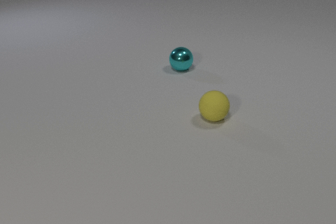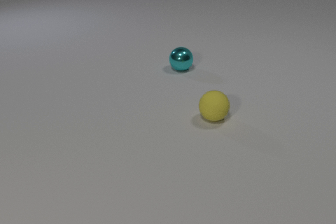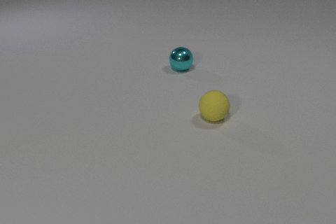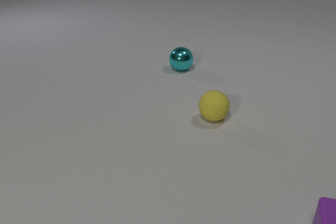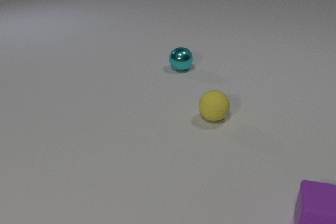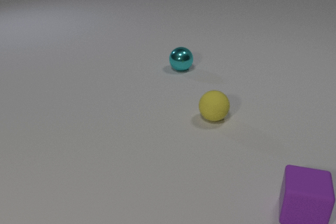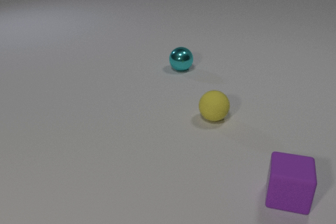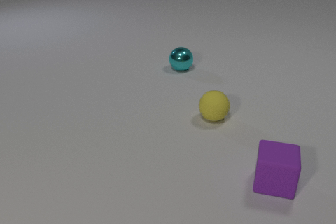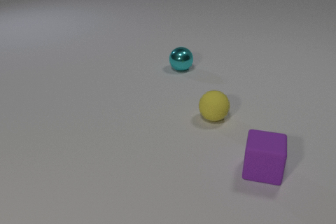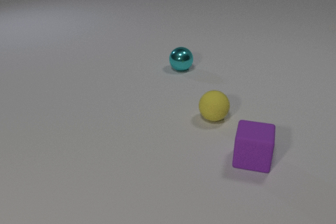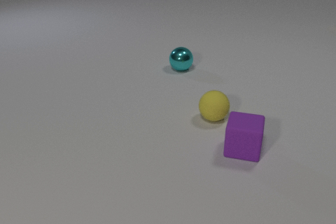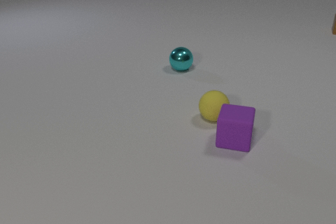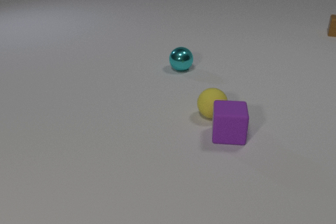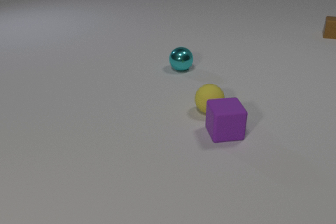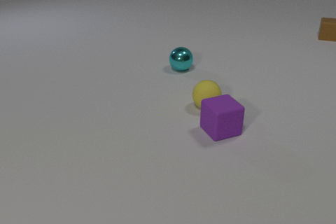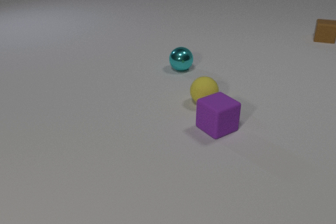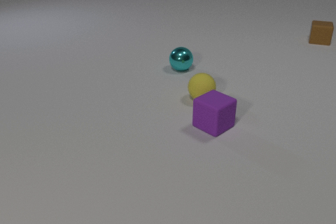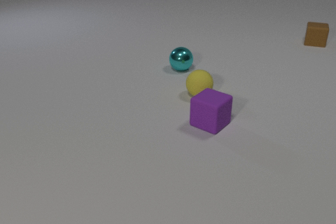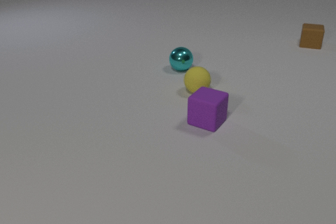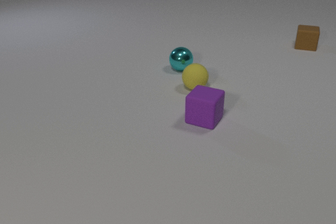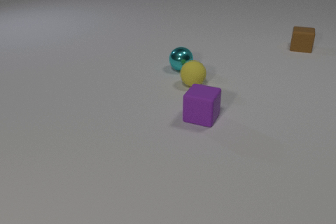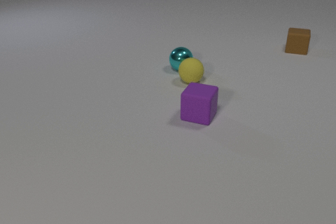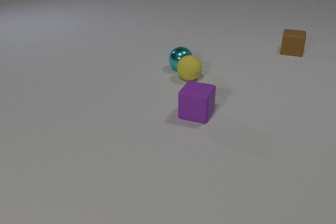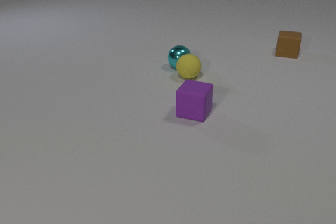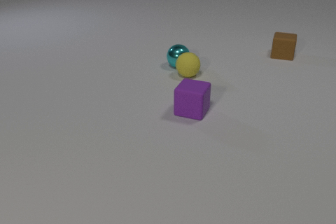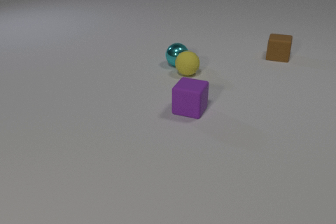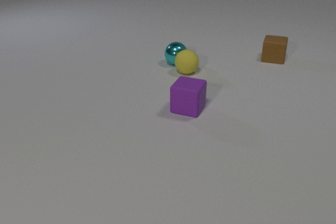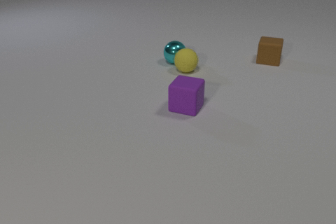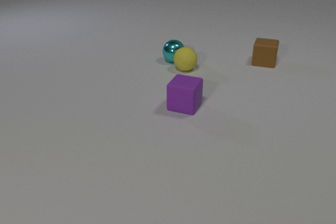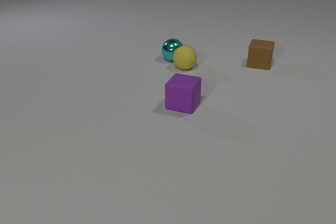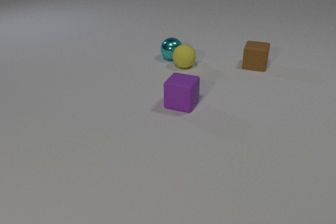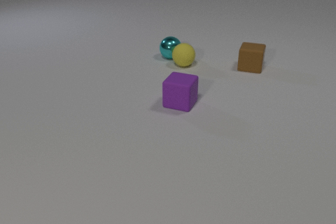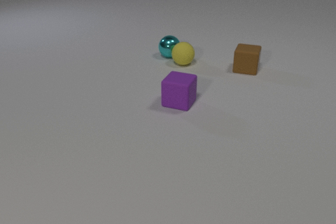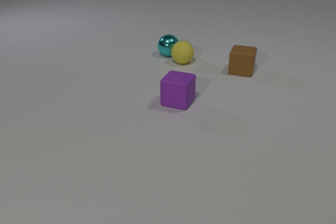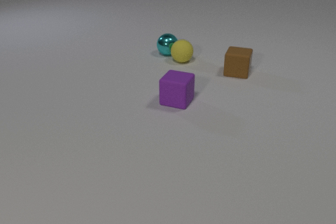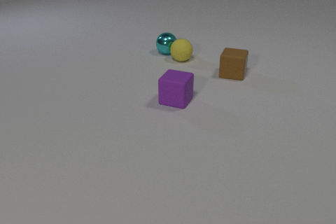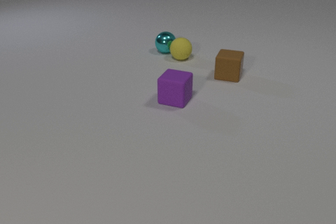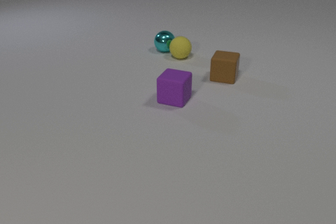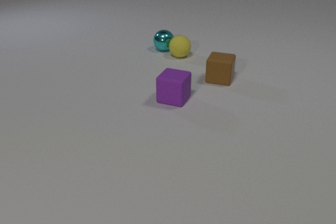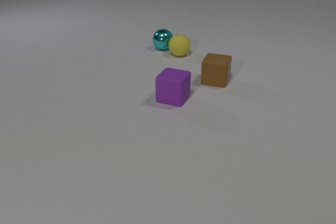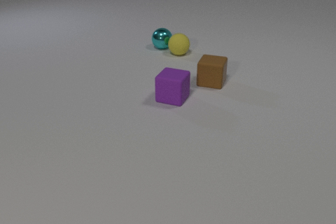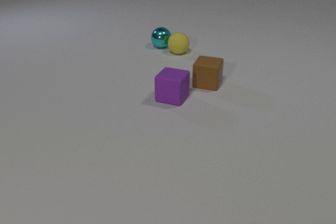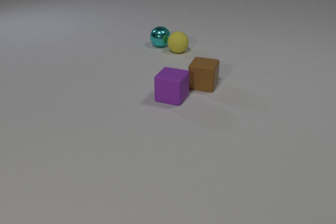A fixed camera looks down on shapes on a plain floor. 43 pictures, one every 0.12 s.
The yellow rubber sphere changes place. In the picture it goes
away from the camera.
The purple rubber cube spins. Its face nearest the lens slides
to the right.
0.00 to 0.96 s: The purple rubber cube comes in at the bottom edge, slides away from the camera and to the left.
0.96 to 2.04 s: The purple rubber cube slides away from the camera and to the left, spins counterclockwise seen from above by about 60 degrees, its near face sliding to the right. The yellow rubber sphere rolls away from the camera. The brown rubber cube comes in at the right edge, slides toward the camera and to the left. The purple rubber cube and the yellow rubber sphere collide.
2.04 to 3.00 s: The purple rubber cube slides away from the camera and to the left. The yellow rubber sphere rolls away from the camera. The cyan metal sphere rolls away from the camera. The brown rubber cube slides toward the camera and to the left. The yellow rubber sphere and the cyan metal sphere collide.
3.00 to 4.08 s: The purple rubber cube slides away from the camera and to the left. The yellow rubber sphere rolls away from the camera. The cyan metal sphere rolls away from the camera. The brown rubber cube slides toward the camera and to the left.
4.08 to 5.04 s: The purple rubber cube slides away from the camera. The yellow rubber sphere rolls away from the camera. The cyan metal sphere rolls away from the camera. The brown rubber cube slides toward the camera and to the left.
How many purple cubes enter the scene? 1.
What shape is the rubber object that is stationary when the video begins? sphere.
Are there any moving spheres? yes.
